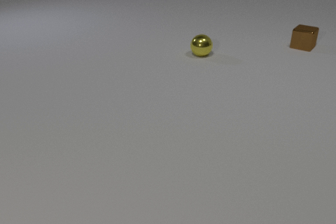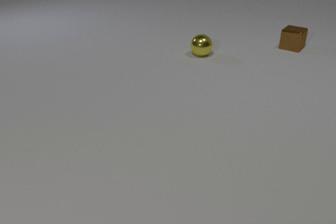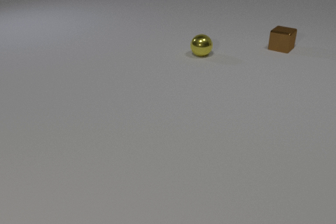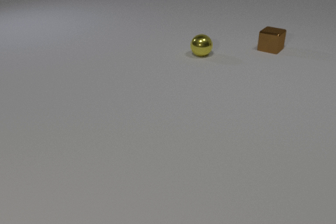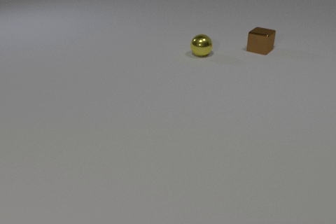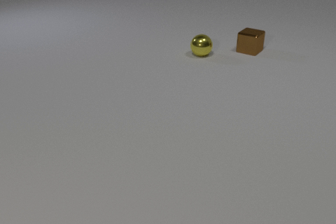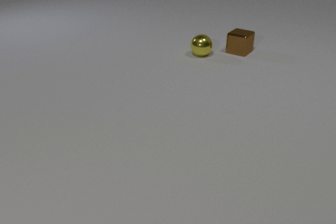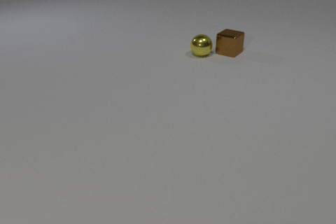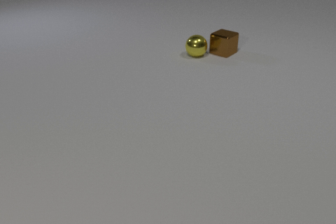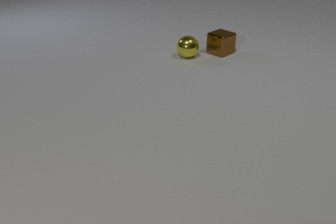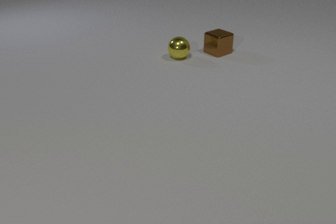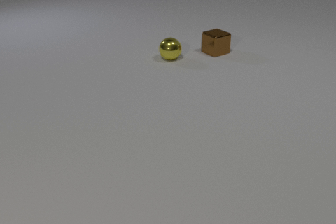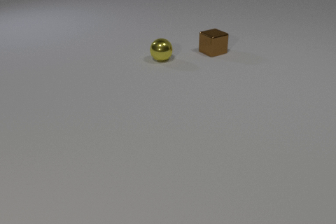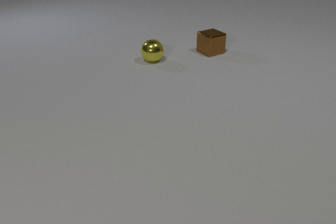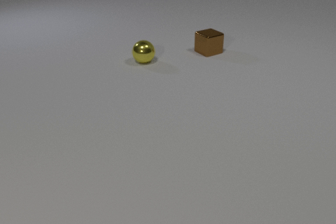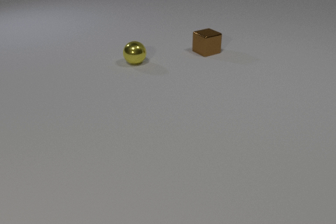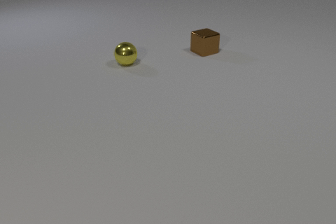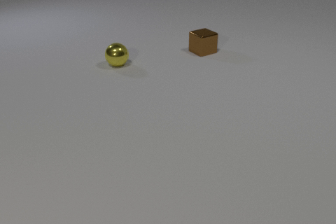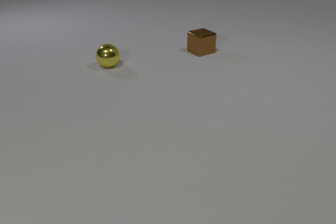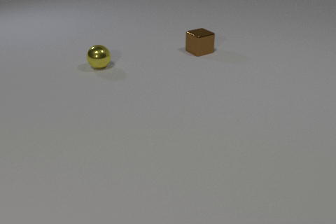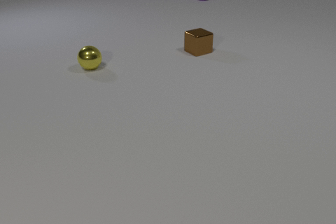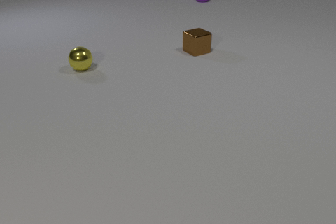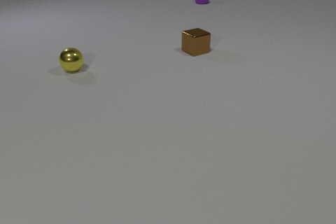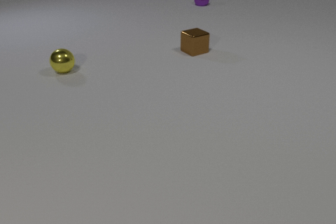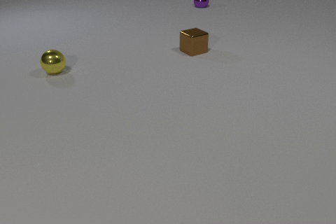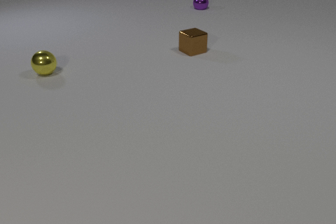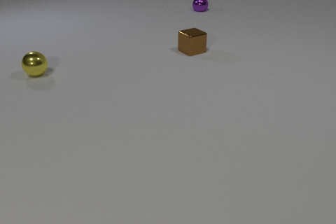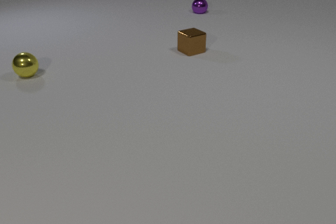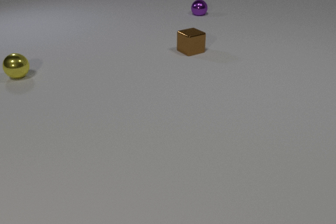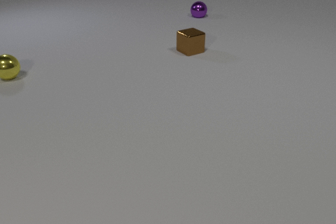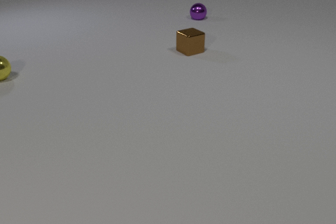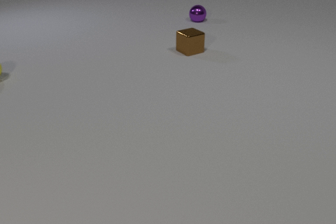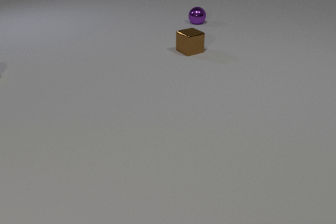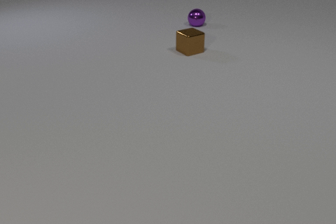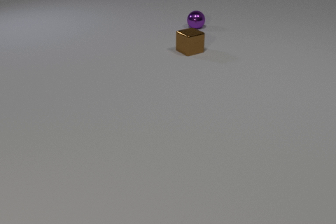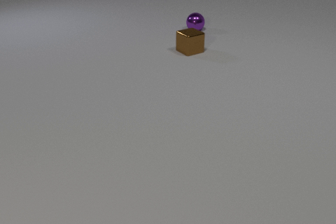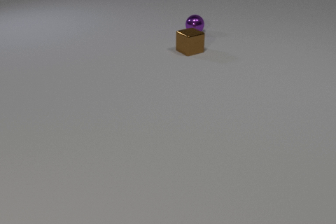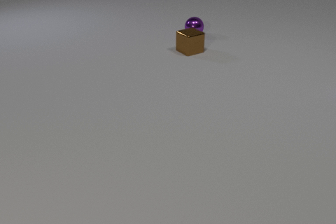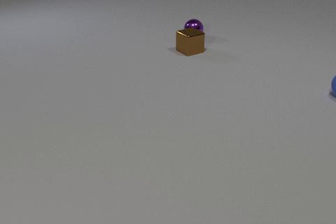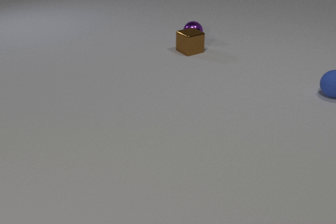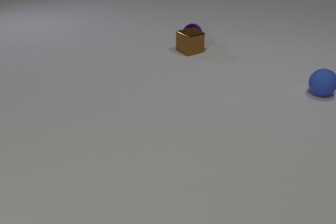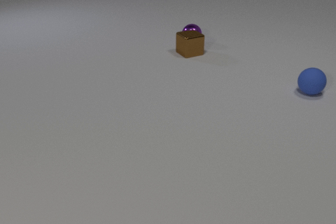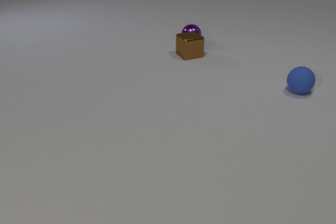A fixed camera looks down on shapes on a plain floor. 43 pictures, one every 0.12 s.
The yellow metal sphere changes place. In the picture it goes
to the left.
The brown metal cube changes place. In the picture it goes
to the left.
0.00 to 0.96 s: The brown metal cube slides to the left and toward the camera. The yellow metal sphere rolls to the left. The brown metal cube and the yellow metal sphere collide.
0.96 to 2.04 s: The brown metal cube slides to the left. The yellow metal sphere rolls to the left.
2.04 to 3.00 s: The brown metal cube slides to the left. The yellow metal sphere rolls to the left. The purple metal sphere comes in at the top edge, rolls toward the camera.
3.00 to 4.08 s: The yellow metal sphere rolls to the left, leaves at the left edge. The purple metal sphere rolls toward the camera.
4.08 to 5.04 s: The brown metal cube slides toward the camera. The purple metal sphere rolls toward the camera. The blue rubber sphere comes in at the right edge, rolls to the left. The brown metal cube and the purple metal sphere collide.
How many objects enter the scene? 2.
How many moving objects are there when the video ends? 3.
What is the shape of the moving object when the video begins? cube.
